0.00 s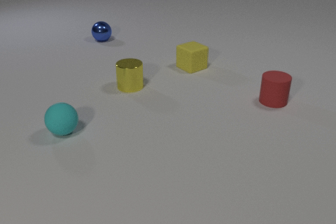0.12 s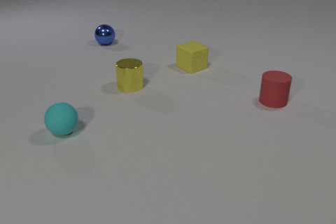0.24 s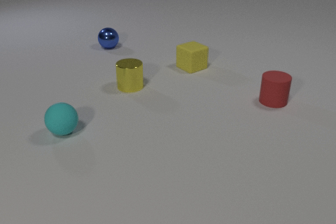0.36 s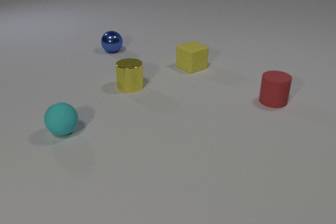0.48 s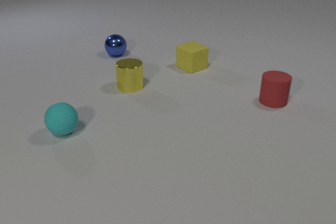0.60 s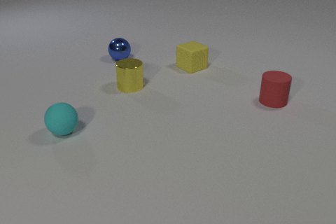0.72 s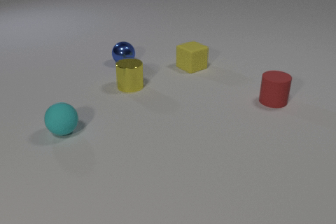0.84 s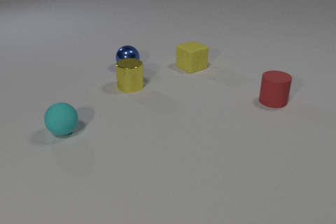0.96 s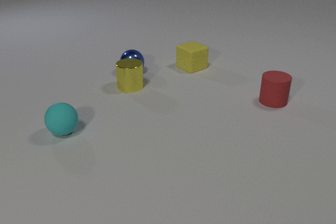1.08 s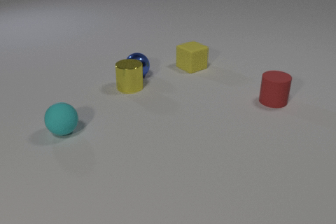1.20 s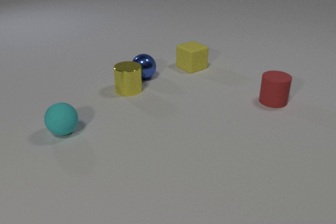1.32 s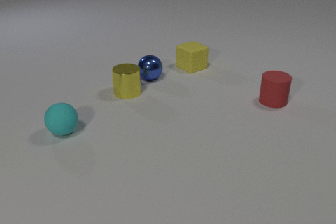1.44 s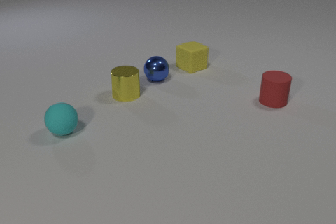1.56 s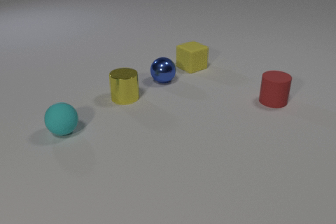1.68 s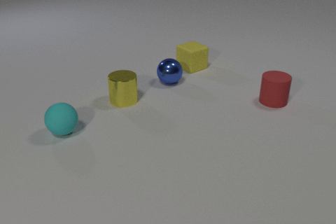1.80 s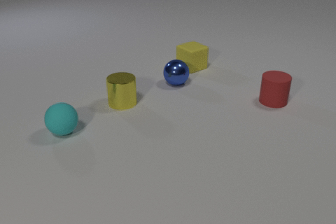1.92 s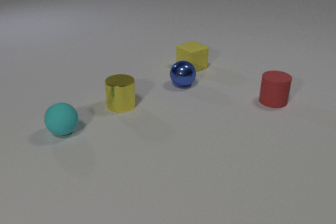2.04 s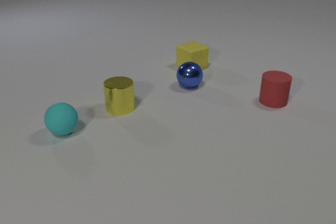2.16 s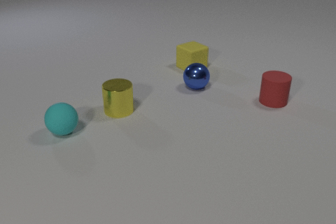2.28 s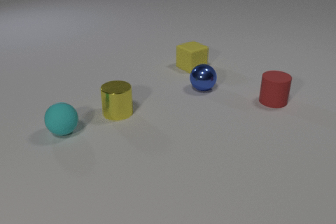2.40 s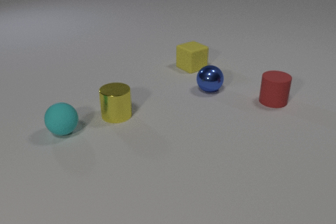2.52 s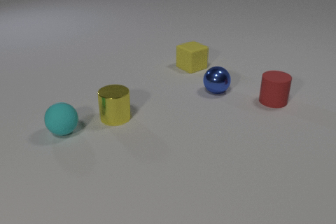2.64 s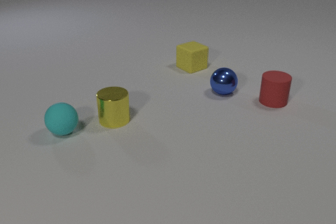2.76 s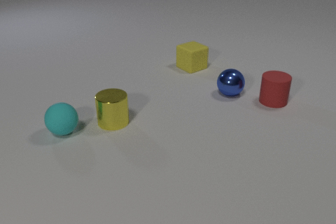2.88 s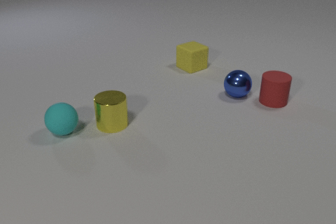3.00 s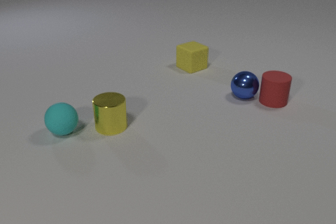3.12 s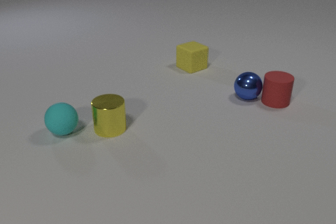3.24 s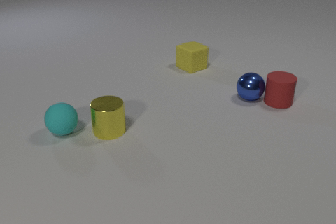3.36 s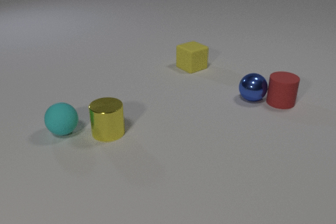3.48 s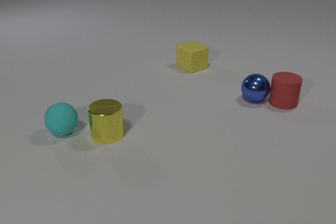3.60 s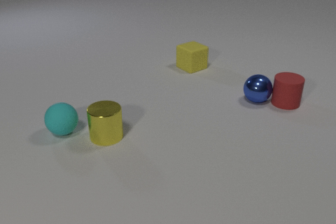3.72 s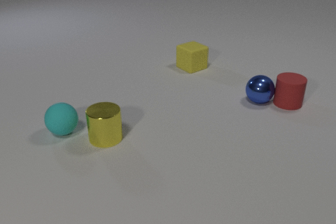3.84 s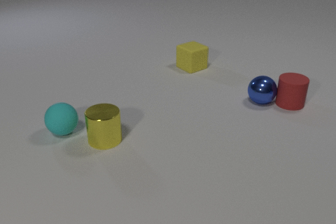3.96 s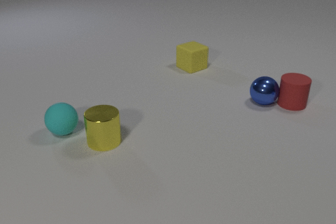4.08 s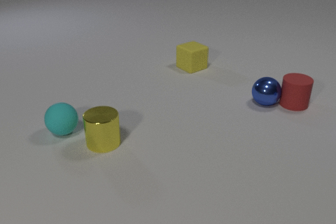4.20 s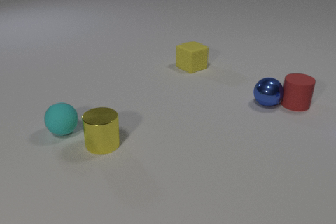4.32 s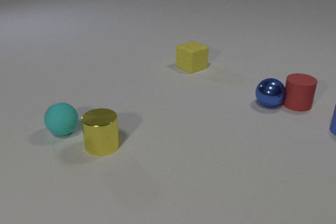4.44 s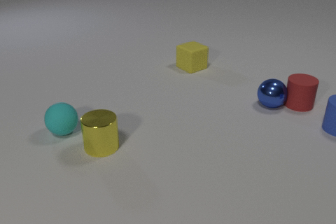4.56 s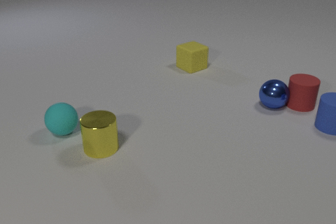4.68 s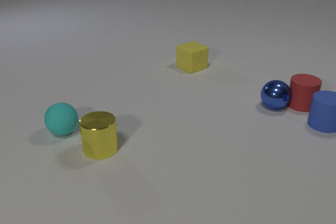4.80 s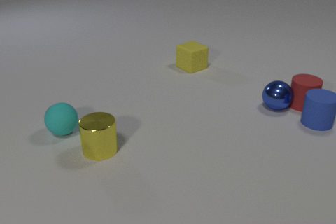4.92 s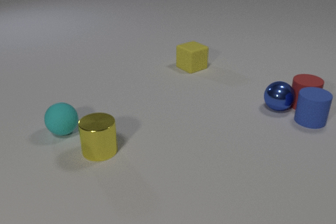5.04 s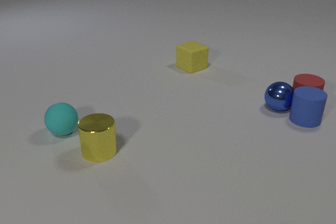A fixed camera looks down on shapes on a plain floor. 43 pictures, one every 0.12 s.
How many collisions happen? 4.
How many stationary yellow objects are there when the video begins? 2.
What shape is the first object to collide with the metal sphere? cylinder.
0.00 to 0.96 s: The blue metal sphere rolls toward the camera.
0.96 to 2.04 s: The blue metal sphere rolls to the right and toward the camera. The yellow metal cylinder slides toward the camera. The blue metal sphere and the yellow metal cylinder collide.
2.04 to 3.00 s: The blue metal sphere rolls to the right. The yellow metal cylinder slides toward the camera.
3.00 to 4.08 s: The blue metal sphere rolls to the right and toward the camera. The yellow metal cylinder slides toward the camera. The red rubber cylinder slides to the right. The blue metal sphere and the red rubber cylinder collide.
4.08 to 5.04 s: The blue metal sphere rolls to the right and toward the camera. The yellow metal cylinder slides toward the camera. The red rubber cylinder slides to the right. The blue rubber cylinder comes in at the right edge, slides to the left. The red rubber cylinder and the blue rubber cylinder collide. The blue metal sphere and the blue rubber cylinder collide.
